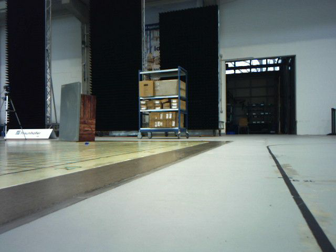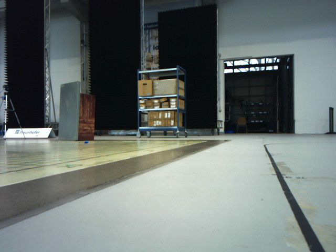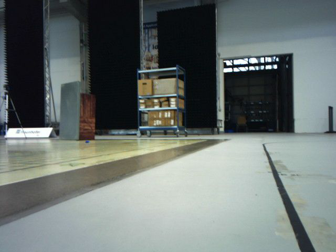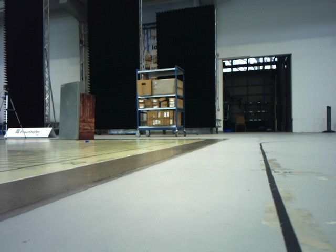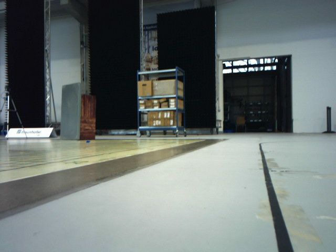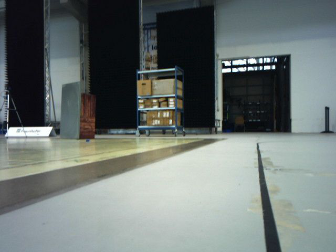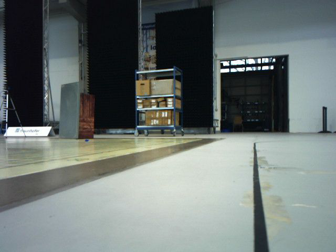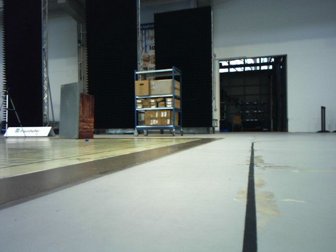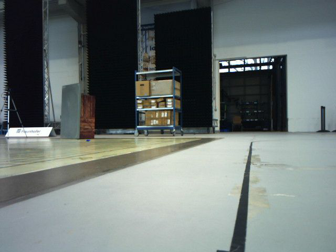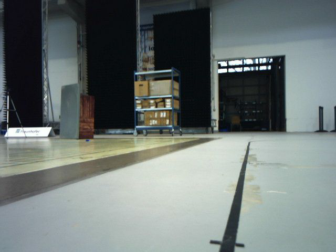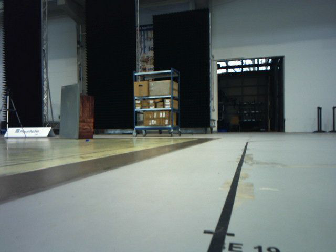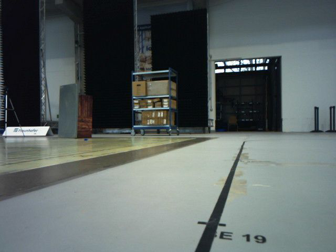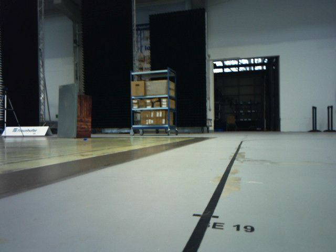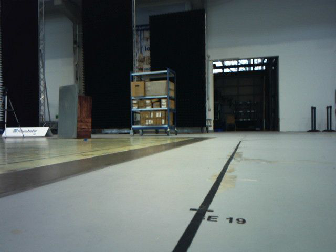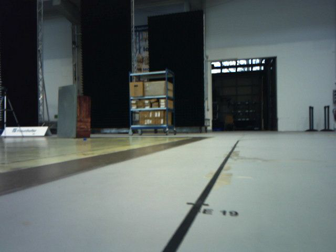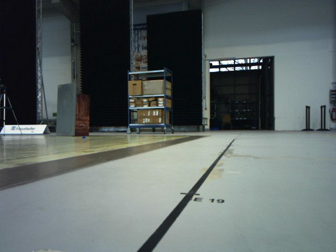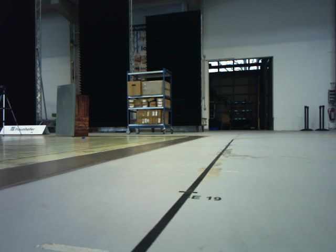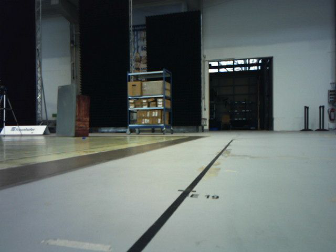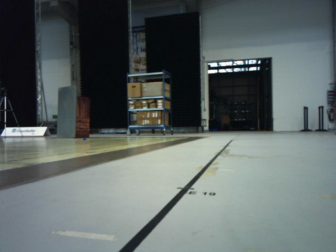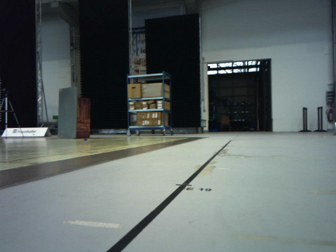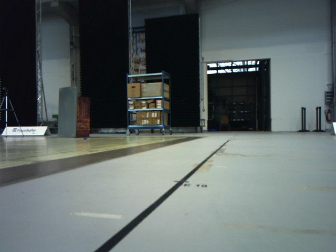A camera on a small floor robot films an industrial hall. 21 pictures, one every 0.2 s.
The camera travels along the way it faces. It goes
backward.
0.0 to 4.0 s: The camera travels backward, about 0.8 m, so what stands in front gets smaller.
The film runs backward here.
